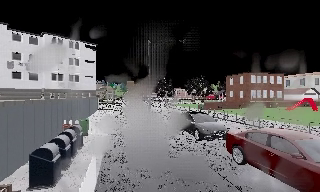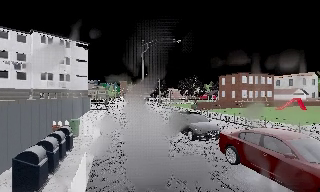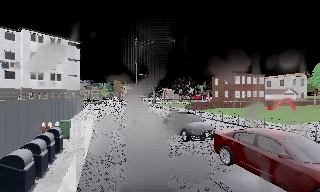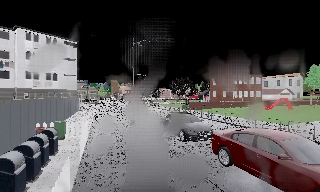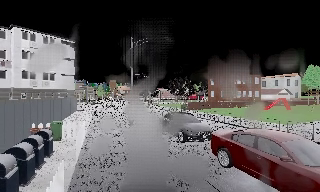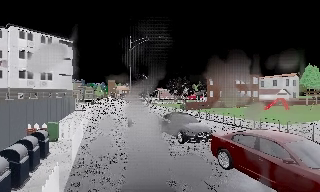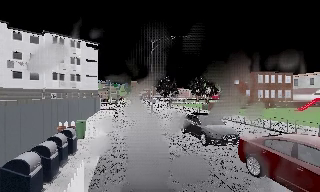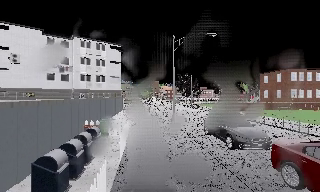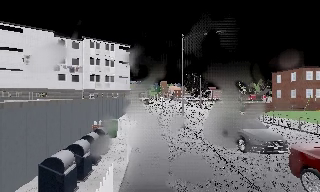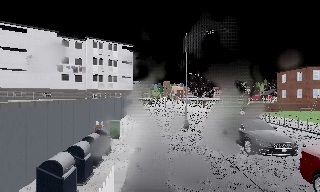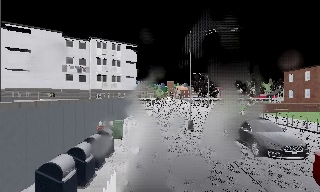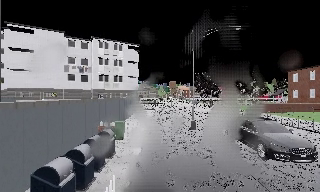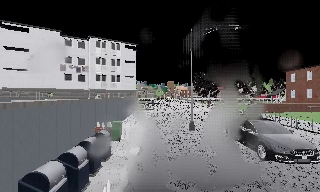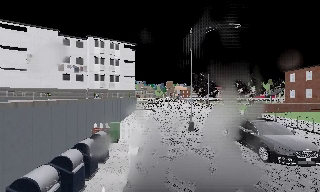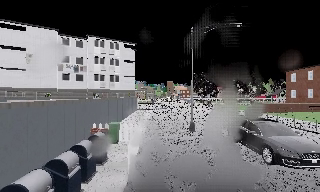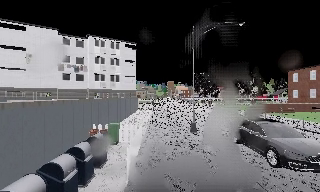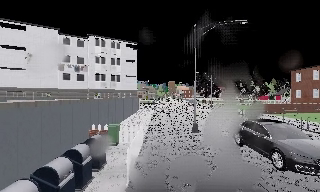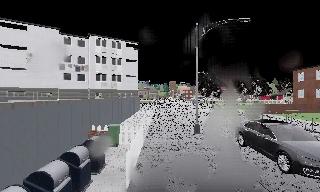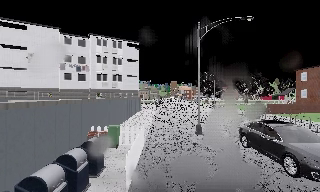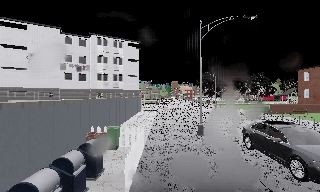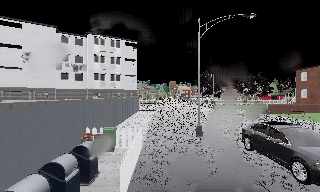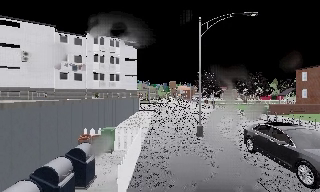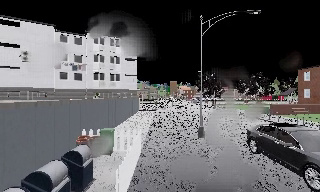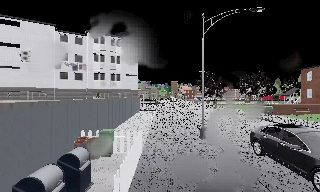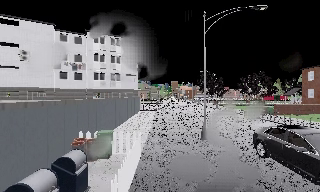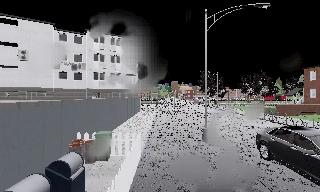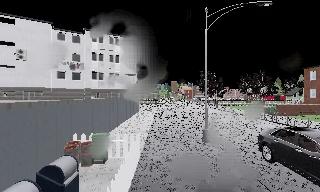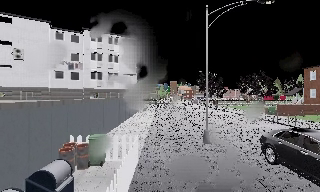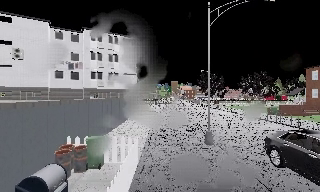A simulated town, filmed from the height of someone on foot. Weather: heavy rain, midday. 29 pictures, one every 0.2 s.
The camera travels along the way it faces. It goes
forward.
0.0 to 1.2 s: The camera travels forward, about 1 m, so what stands in front looms larger.
1.2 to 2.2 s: The scene slides to the right, as the camera pans about 15 degrees to its left. It travels forward, about 1 m, so what stands in front looms larger.
2.2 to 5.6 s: The camera travels forward, about 3.5 m, so what stands in front looms larger.
The film runs forward here.
